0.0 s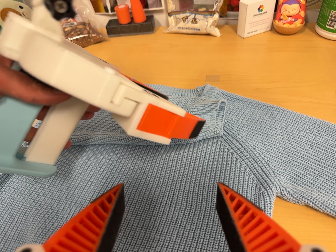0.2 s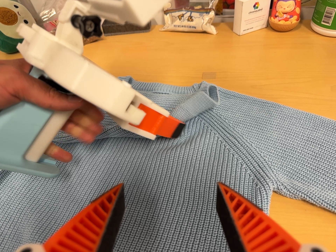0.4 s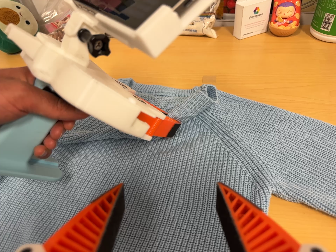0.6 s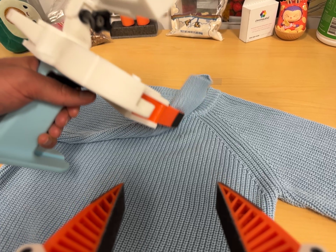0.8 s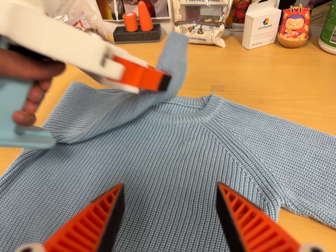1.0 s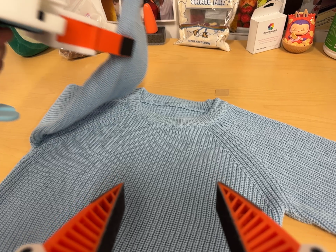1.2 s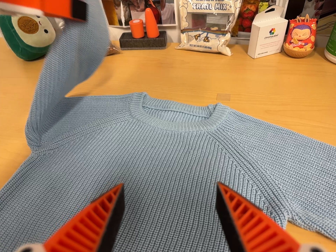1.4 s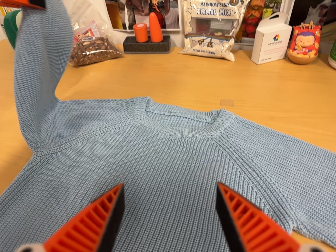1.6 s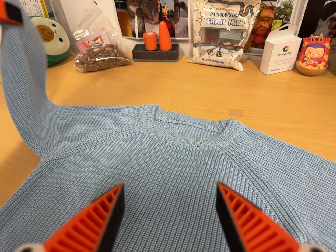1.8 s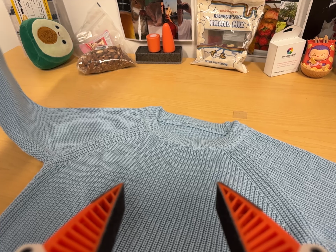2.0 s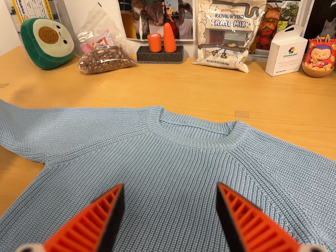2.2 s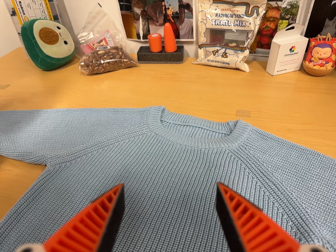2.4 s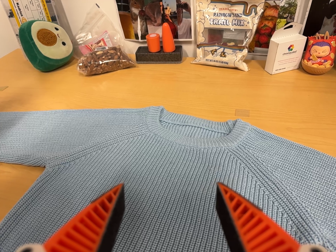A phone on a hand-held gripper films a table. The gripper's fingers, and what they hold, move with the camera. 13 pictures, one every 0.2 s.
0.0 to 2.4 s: The camera travels to its left, about 5 cm, so close, fixed things drift to the right.
The film runs backward here.
